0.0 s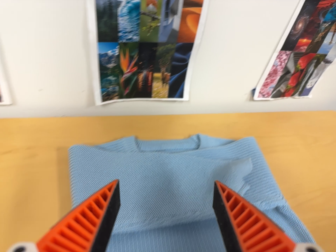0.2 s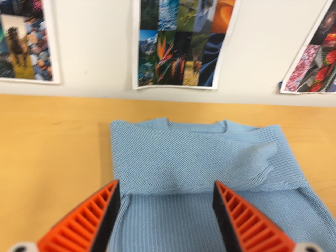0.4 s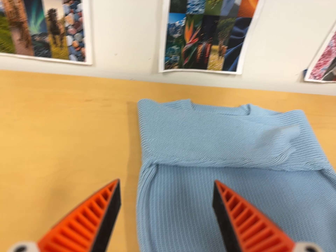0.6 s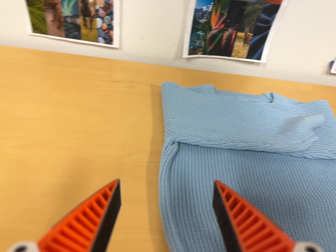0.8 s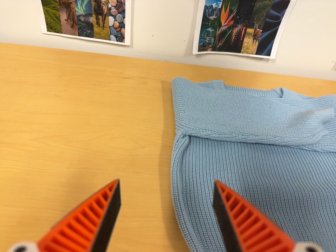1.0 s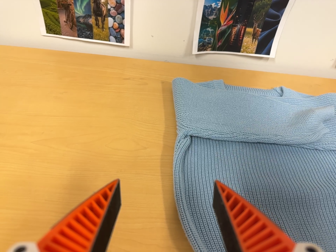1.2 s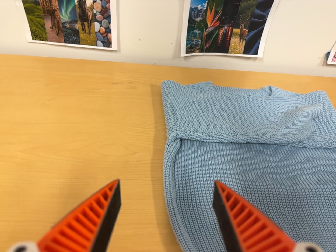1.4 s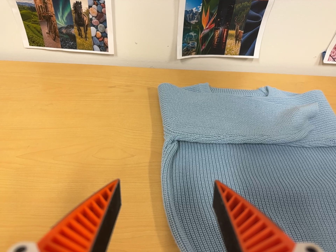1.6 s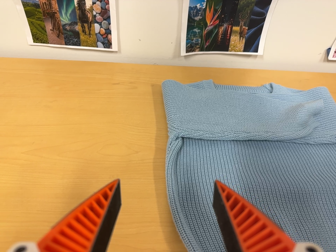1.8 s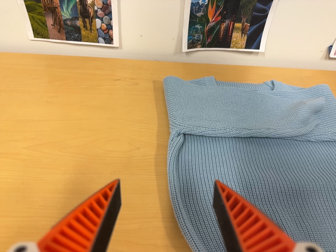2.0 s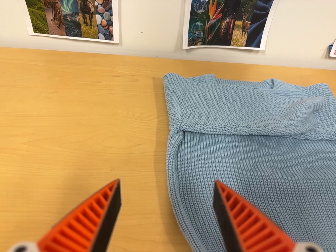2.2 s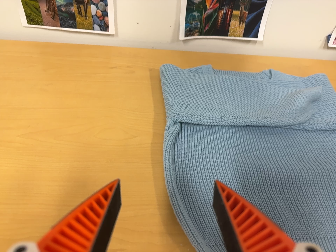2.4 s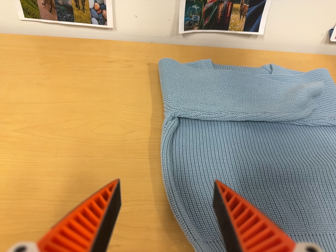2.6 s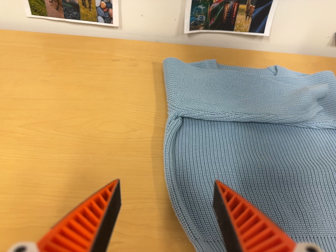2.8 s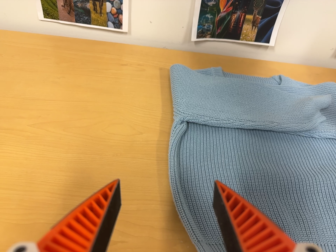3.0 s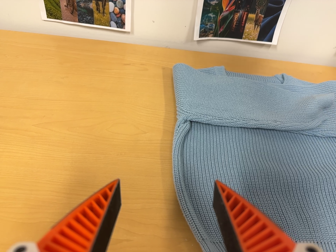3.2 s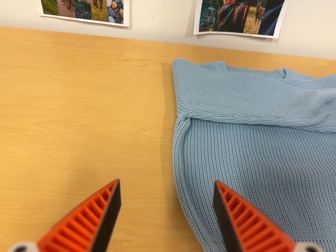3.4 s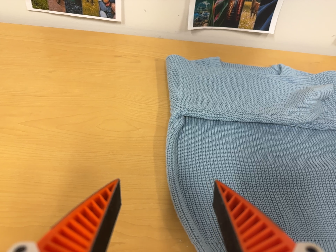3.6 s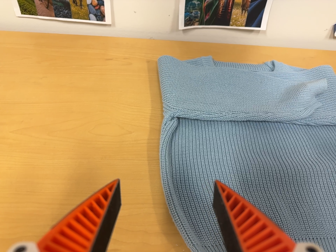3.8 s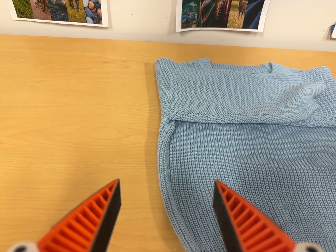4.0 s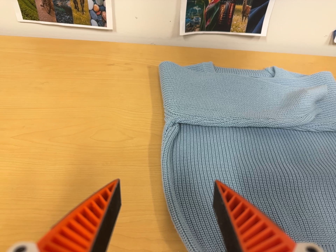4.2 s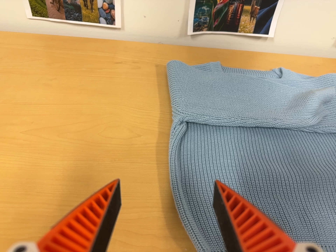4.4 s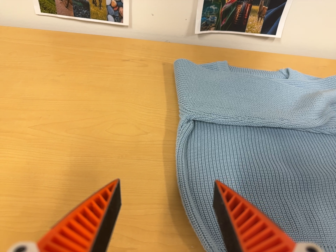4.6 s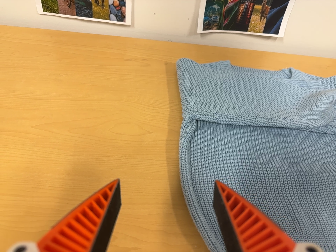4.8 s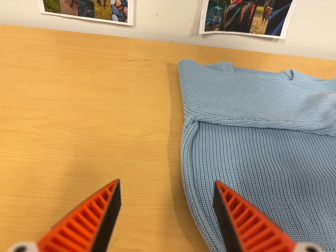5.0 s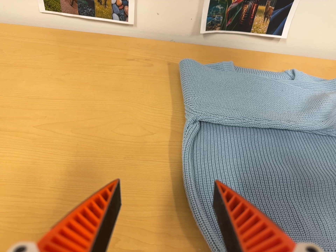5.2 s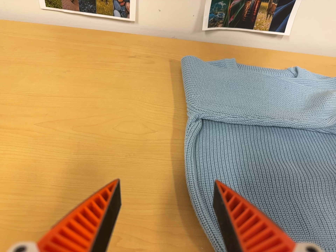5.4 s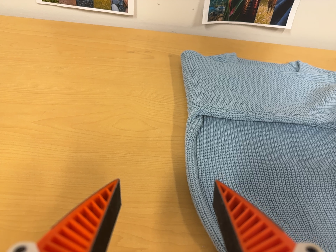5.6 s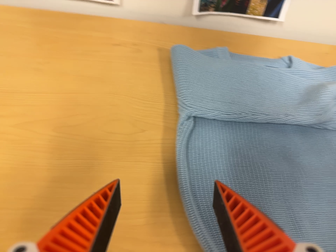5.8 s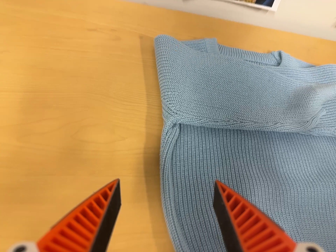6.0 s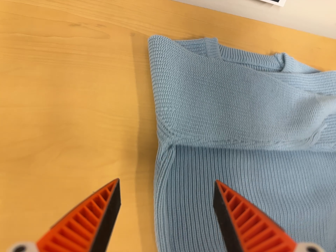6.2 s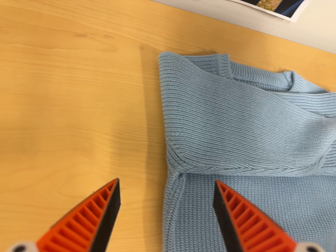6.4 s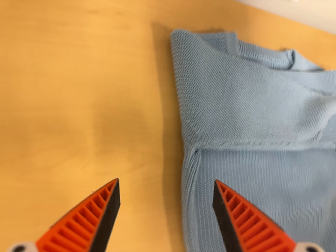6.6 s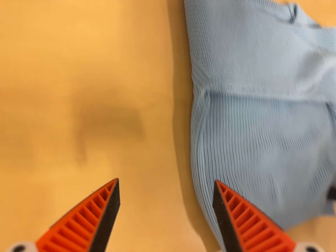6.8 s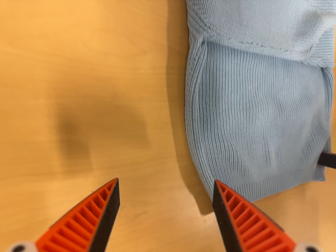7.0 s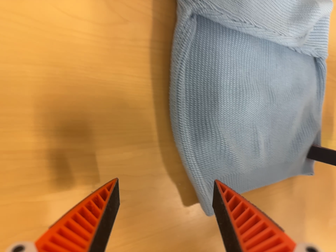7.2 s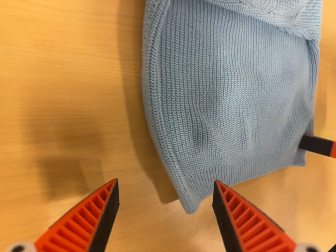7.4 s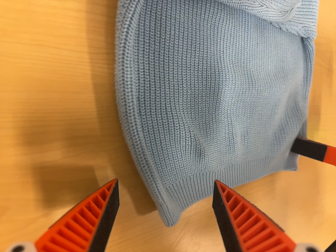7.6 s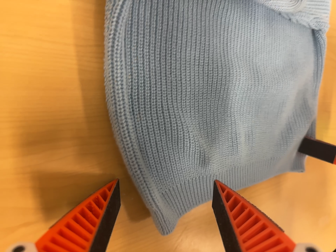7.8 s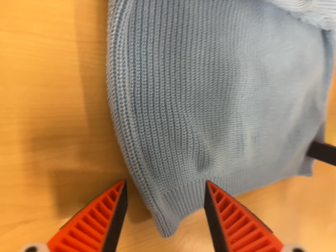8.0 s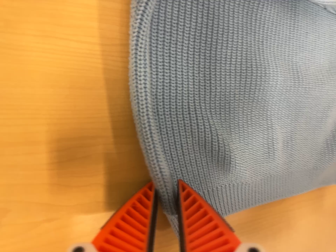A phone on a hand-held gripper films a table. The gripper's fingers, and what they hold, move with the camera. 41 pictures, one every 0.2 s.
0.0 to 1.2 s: The scene slides to the right, as the camera pans about 15 degrees to its left. It travels toward the bottom of its view, backward and to its left, about 16 cm, so close, fixed things drift upward.
1.2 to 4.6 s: The camera shifts only a little, or ends up much as it began.
4.6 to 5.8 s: The camera travels toward the top of its view and forward, about 12 cm. Its aim tips toward the bottom of its view by about 15 degrees.
5.8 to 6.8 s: The camera pans to its right by about 20 degrees. It travels to its left and forward, about 16 cm. Its aim tips toward the bottom of its view by about 25 degrees, and the scene shifts upward.
6.8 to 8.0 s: The camera travels forward and to its right, about 14 cm, so what stands in front looms larger.
The film runs forward here.
